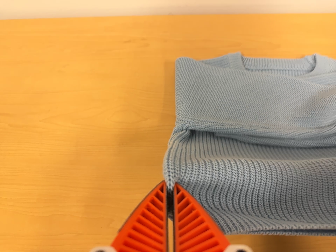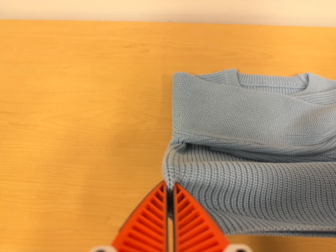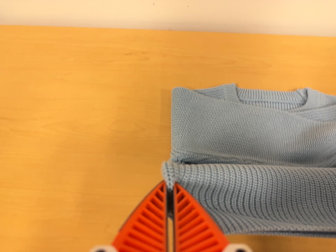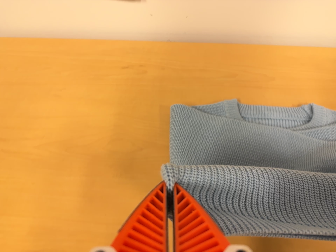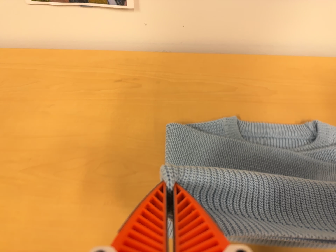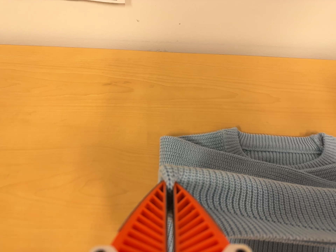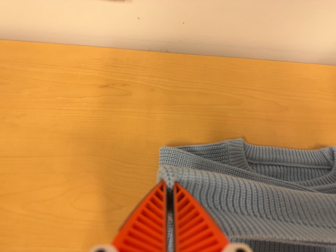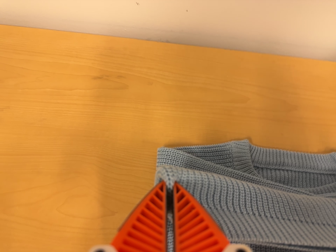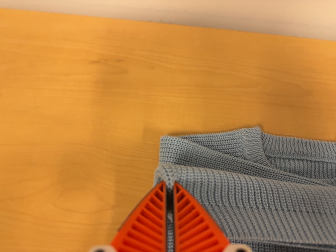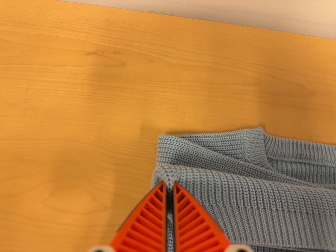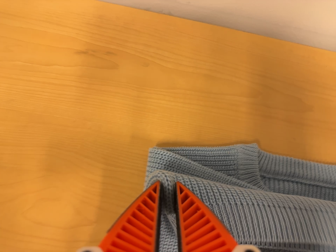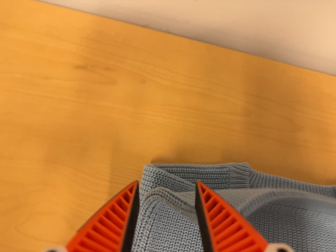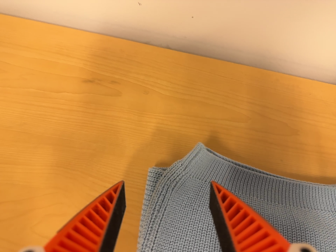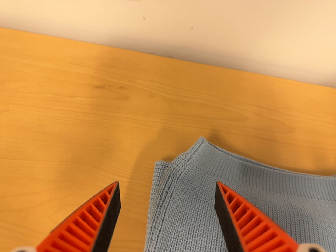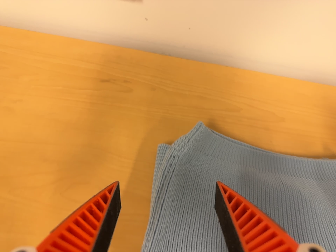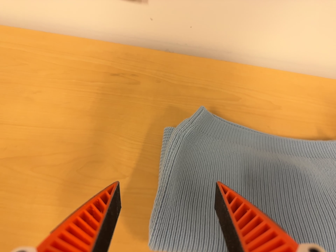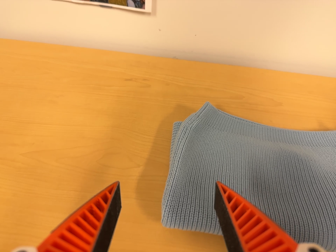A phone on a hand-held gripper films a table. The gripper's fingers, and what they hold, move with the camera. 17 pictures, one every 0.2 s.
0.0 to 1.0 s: The camera travels toward the top of its view and forward, about 14 cm, so close, fixed things drift downward.
1.0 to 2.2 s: The camera travels forward and toward the top of its view, about 14 cm, so what stands in front looms larger. It rolls about its line of sight by about 10 degrees, and the scene rotates clockwise.
2.2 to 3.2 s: The camera travels backward and toward the bottom of its view, about 22 cm, so what stands in front gets smaller. Its aim tips toward the top of its view by about 15 degrees.
The film runs forward here.
